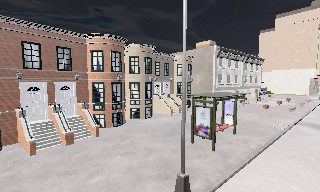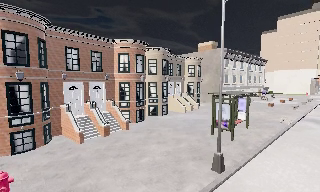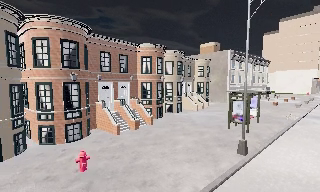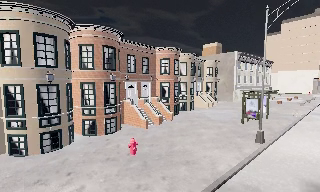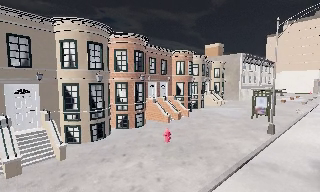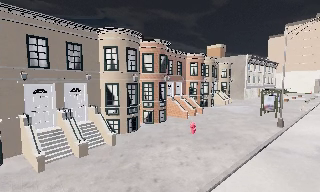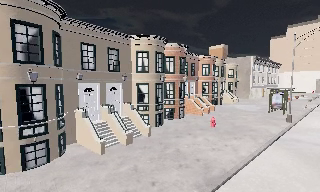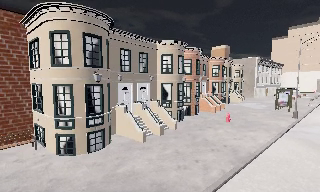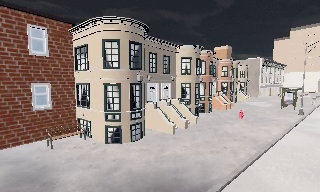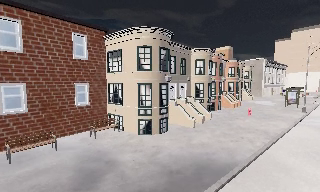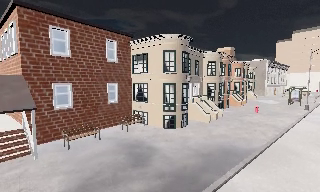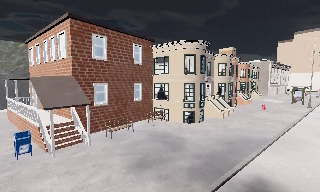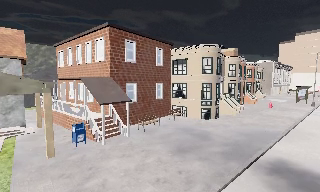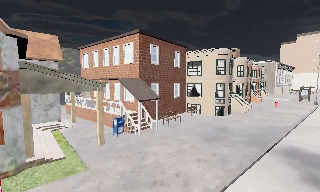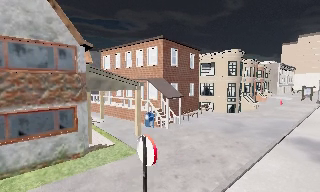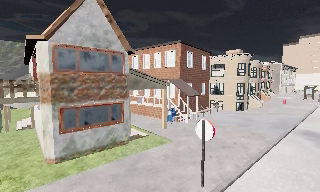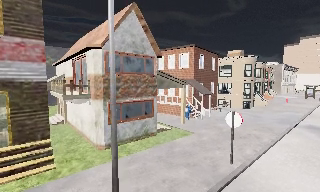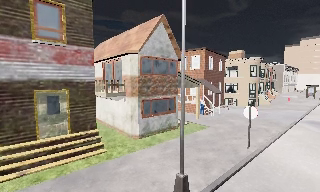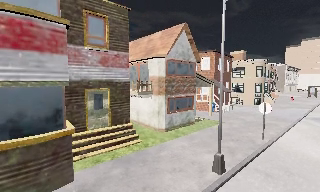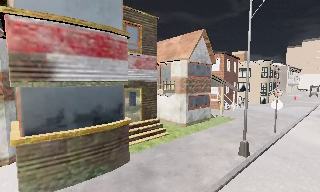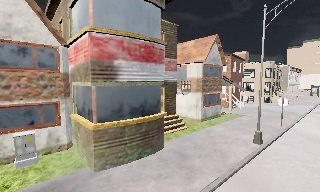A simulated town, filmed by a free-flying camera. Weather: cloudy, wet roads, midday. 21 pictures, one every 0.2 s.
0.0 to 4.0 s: The camera travels to its left and backward, about 45 m, so close, fixed things drift to the right.
The film runs forward here.
